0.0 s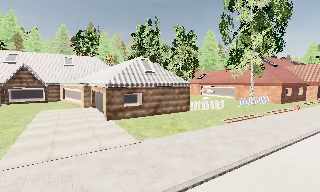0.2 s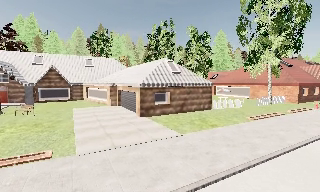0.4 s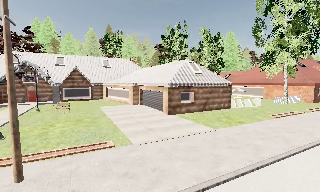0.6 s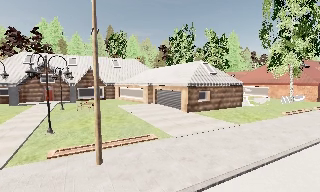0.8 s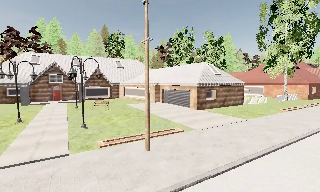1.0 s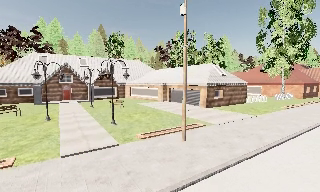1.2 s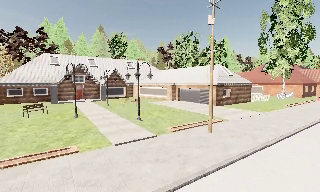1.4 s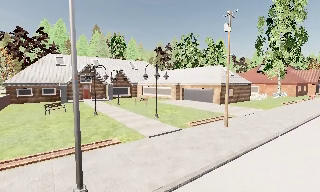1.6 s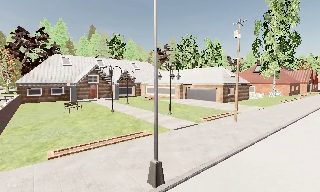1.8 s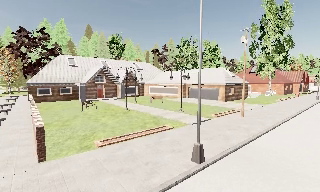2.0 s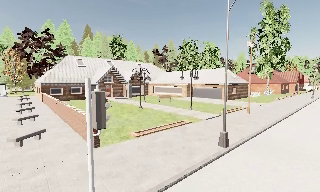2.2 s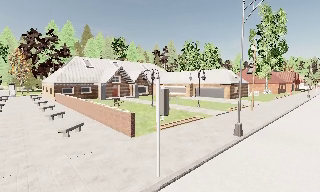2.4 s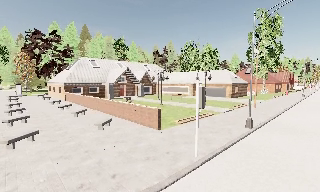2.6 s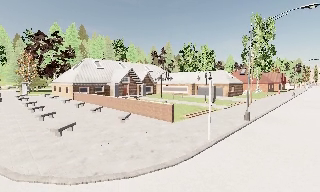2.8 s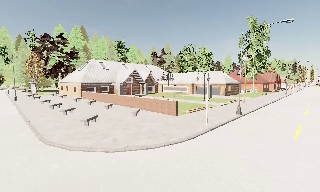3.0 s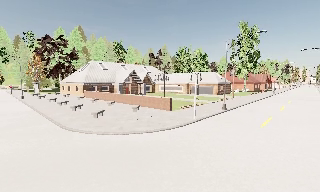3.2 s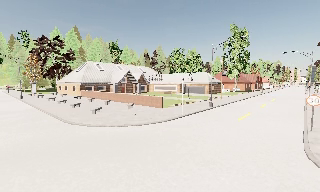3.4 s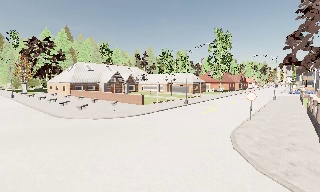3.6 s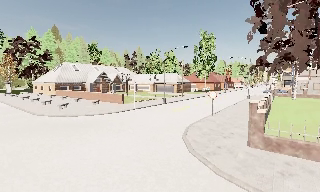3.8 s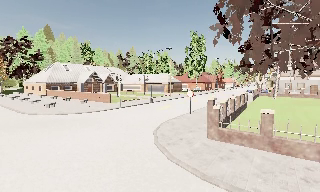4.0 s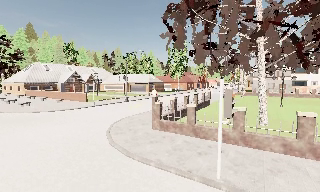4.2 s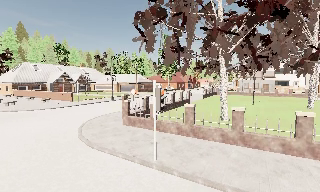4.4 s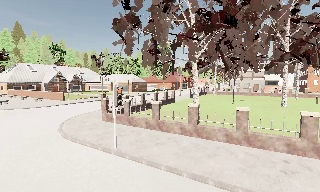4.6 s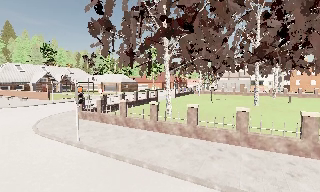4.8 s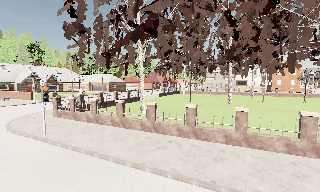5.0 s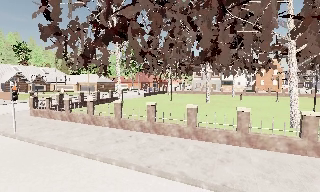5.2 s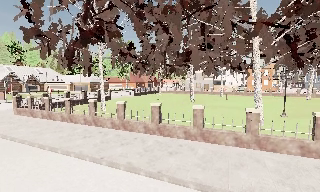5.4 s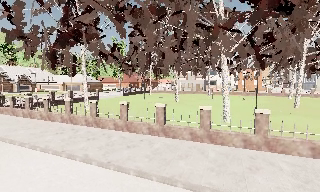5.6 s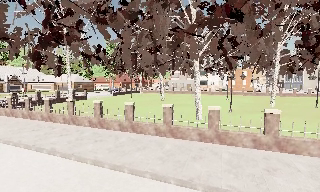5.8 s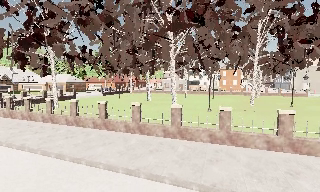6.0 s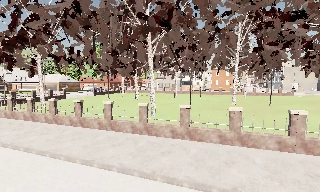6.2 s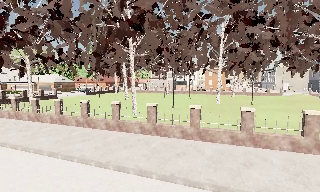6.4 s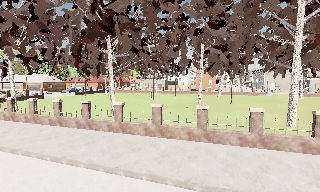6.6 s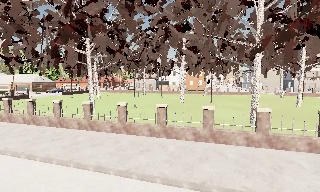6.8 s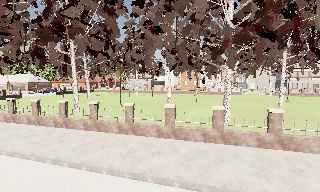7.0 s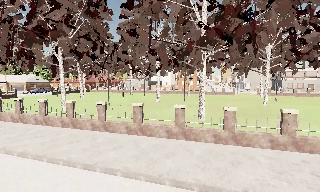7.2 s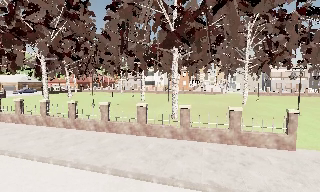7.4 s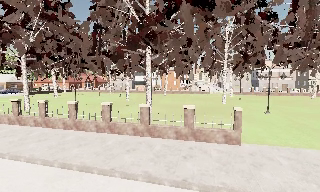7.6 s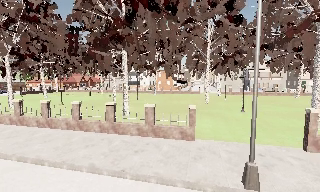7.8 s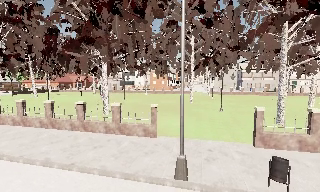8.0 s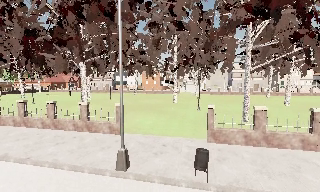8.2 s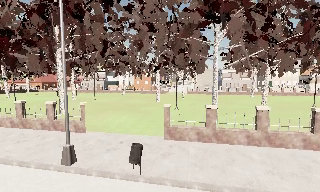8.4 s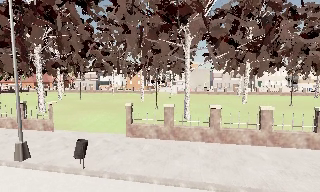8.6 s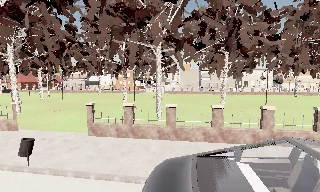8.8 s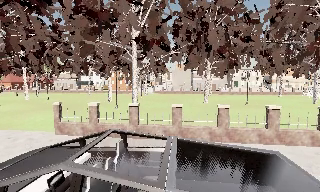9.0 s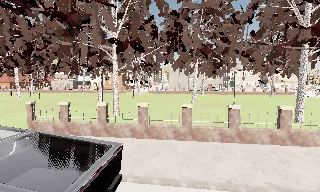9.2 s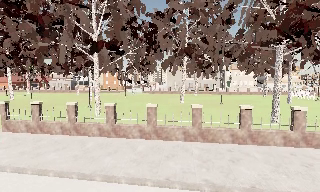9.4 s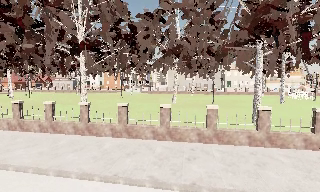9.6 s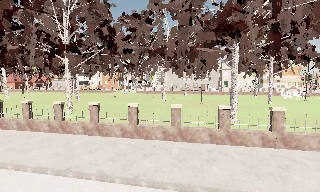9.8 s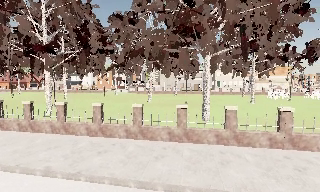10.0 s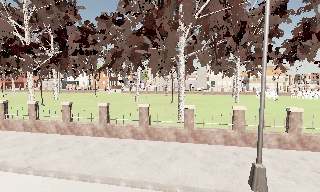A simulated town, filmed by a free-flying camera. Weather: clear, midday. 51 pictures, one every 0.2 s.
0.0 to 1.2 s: The camera travels to its left and backward, about 14 m, so close, fixed things drift to the right.
1.2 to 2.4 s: The camera pans to its right, which is clockwise from overhead, by about 10 degrees. It travels to its left and backward, about 13 m, so close, fixed things drift to the right.
2.4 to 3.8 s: The scene slides to the left, as the camera pans about 10 degrees to its right. It travels backward, about 14 m, so what stands in front gets smaller.
3.8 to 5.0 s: The camera swings to its right by about 10 degrees, and the scene slides to the left. It travels to its right and backward, about 13 m, so close, fixed things drift to the left.
5.0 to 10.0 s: The scene slides to the left, as the camera pans about 15 degrees to its right. It travels to its right, about 50 m, so close, fixed things drift to the left.
The film runs forward here.
